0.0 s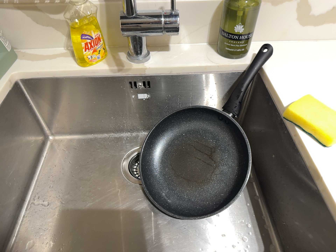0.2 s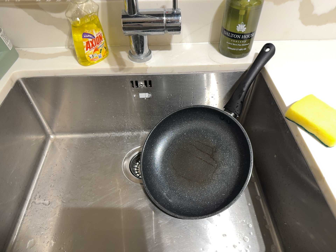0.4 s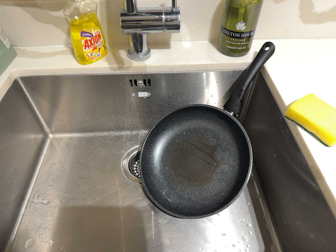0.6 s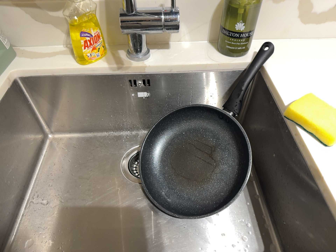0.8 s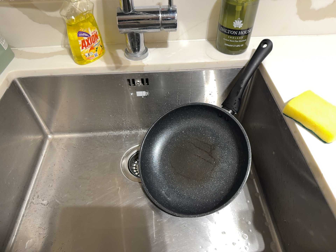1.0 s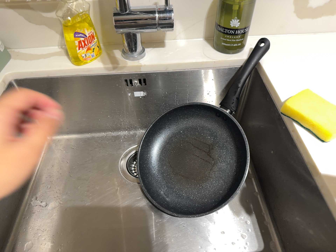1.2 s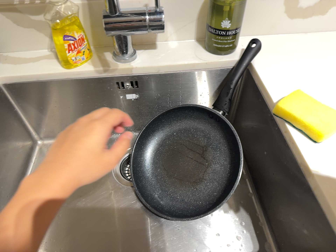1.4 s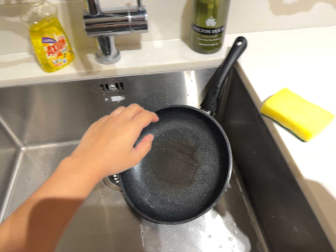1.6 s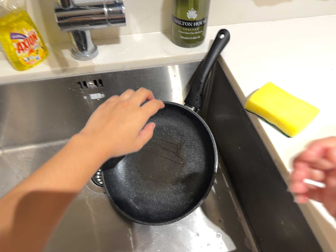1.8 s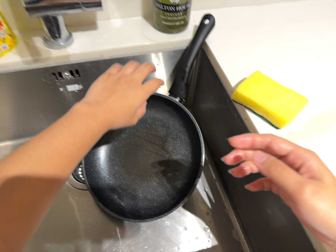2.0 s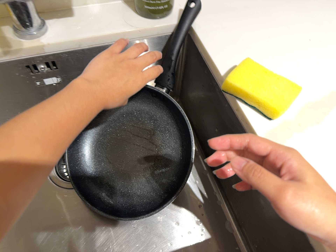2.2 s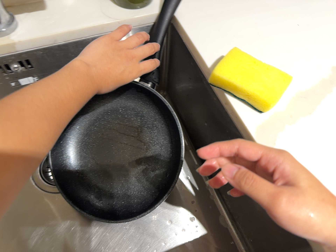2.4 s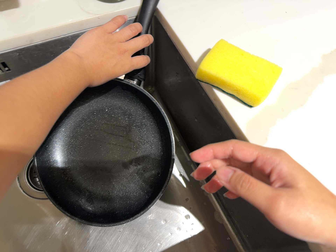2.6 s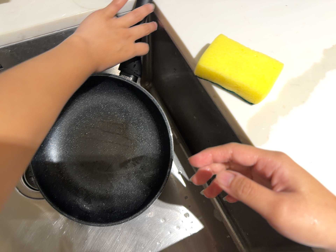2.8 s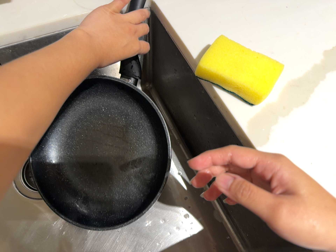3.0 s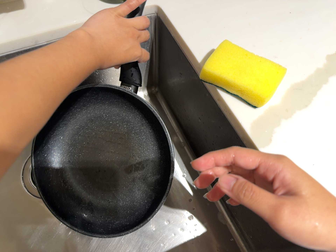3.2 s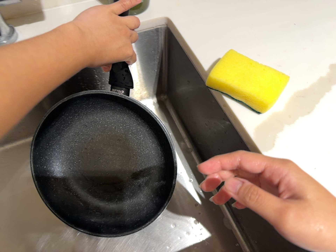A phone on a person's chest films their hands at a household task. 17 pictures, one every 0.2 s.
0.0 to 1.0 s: The camera keeps its place and its aim.
1.0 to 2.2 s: The camera swings to its right by about 15 degrees, and the scene slides to the left. It travels forward and toward the top of its view, about 12 cm, so what stands in front looms larger. Its aim tips toward the bottom of its view by about 10 degrees. It rolls about its line of sight by about 10 degrees, and the scene rotates counterclockwise.
2.2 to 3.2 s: The camera shifts only a little, or ends up much as it began.
The film runs forward here.
